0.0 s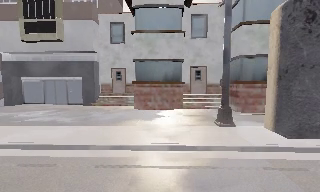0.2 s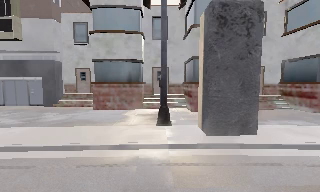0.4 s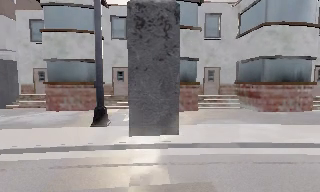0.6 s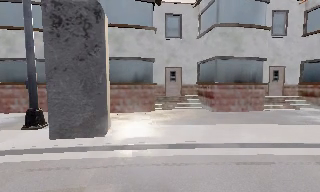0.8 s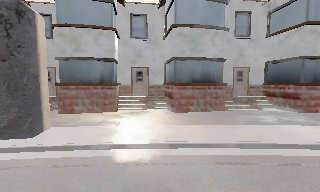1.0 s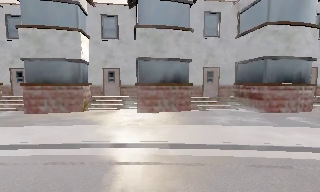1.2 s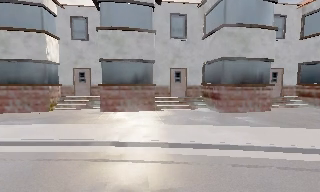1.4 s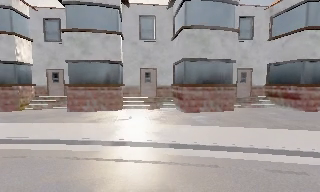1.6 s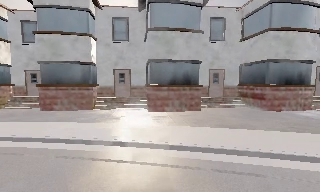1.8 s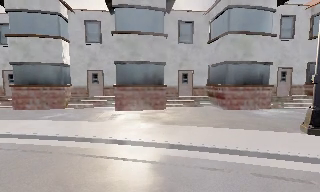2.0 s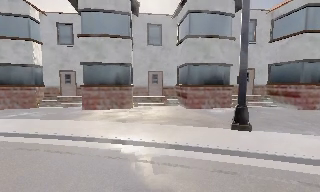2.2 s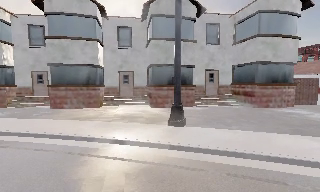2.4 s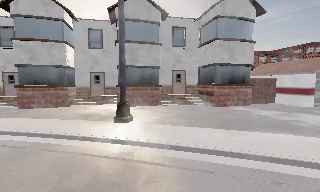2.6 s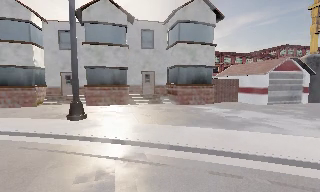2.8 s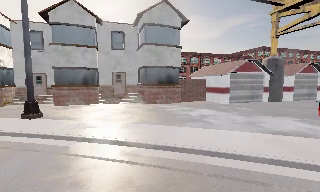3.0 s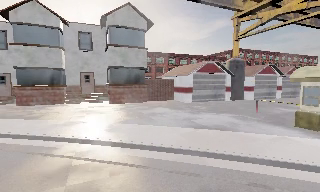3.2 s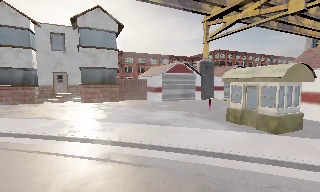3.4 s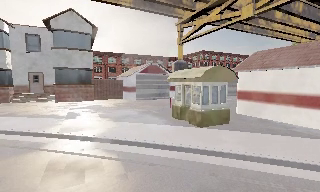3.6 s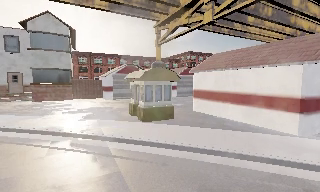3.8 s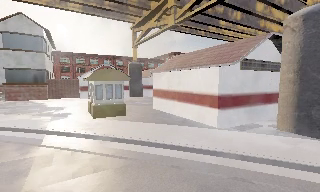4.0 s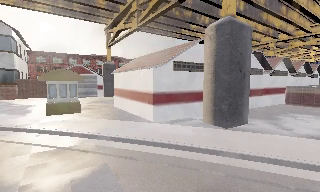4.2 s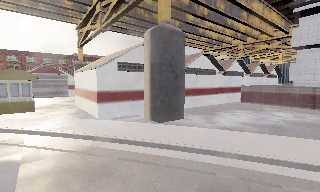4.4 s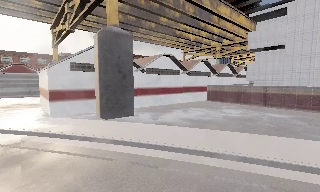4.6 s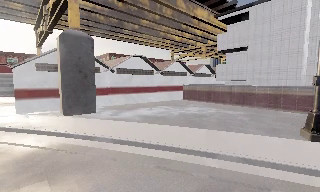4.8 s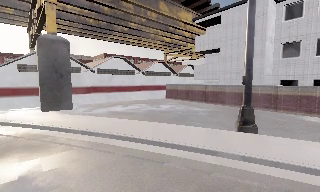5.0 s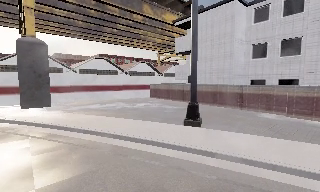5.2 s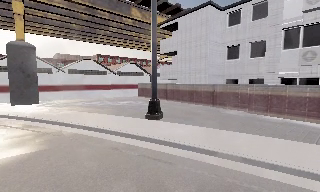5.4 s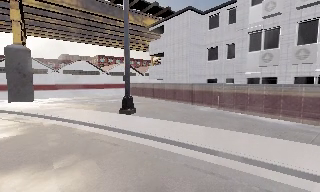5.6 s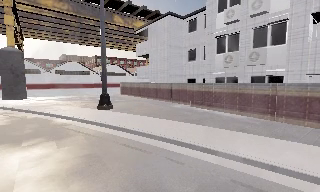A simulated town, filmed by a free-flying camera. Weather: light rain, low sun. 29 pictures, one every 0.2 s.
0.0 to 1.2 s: The camera swings to its right by about 10 degrees, and the scene slides to the left. It travels to its right, about 14 m, so close, fixed things drift to the left.
1.2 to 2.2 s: The camera travels to its right, about 12 m, so close, fixed things drift to the left.
2.2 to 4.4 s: The scene slides to the left, as the camera pans about 30 degrees to its right. It travels to its right, about 25 m, so close, fixed things drift to the left.
4.4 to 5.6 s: The camera travels to its right and backward, about 13 m, so close, fixed things drift to the left.
The film runs backward here.
